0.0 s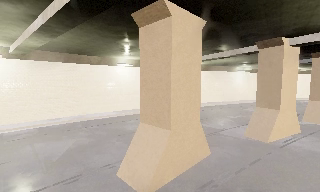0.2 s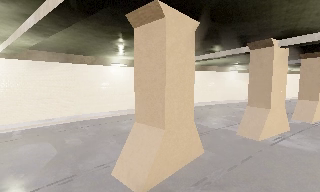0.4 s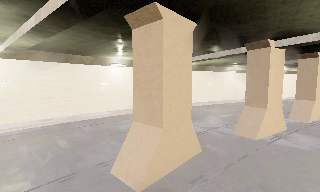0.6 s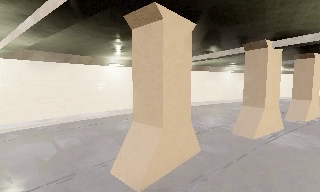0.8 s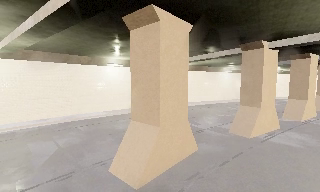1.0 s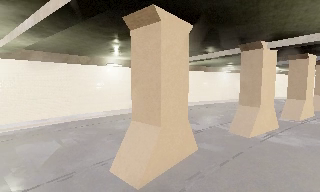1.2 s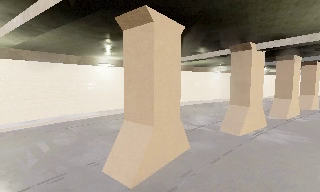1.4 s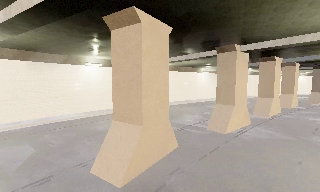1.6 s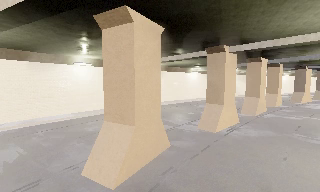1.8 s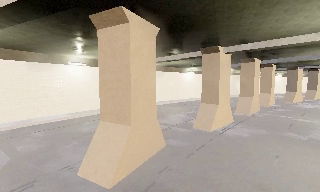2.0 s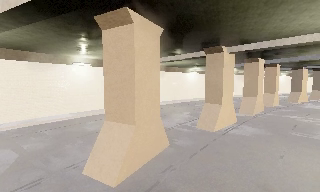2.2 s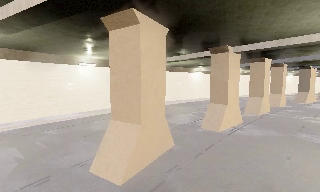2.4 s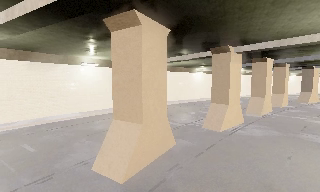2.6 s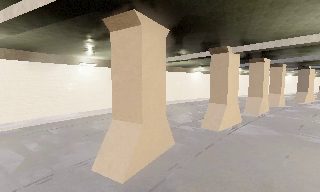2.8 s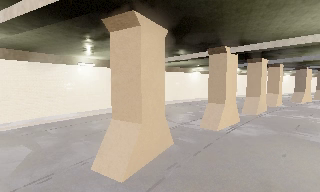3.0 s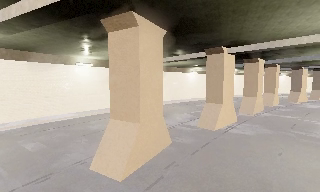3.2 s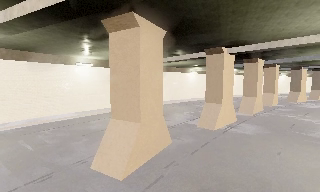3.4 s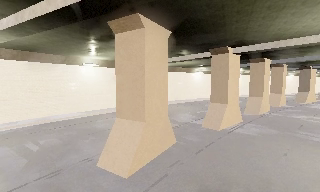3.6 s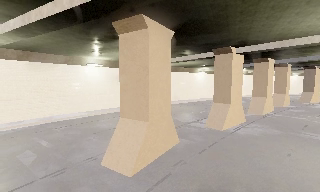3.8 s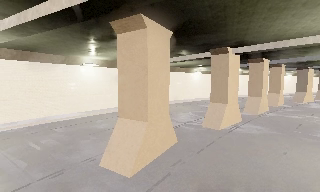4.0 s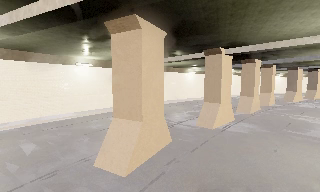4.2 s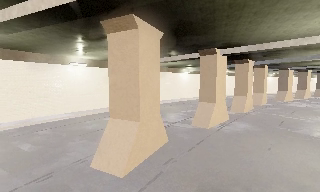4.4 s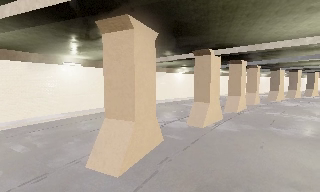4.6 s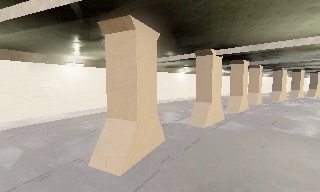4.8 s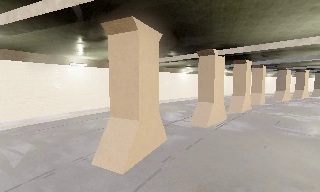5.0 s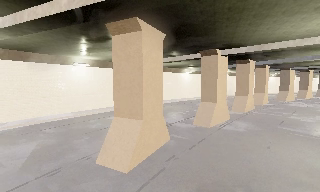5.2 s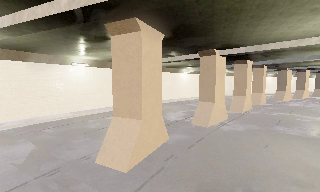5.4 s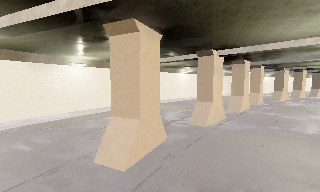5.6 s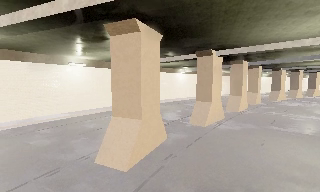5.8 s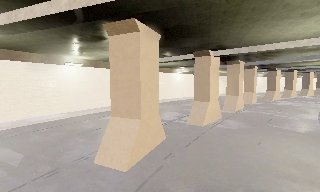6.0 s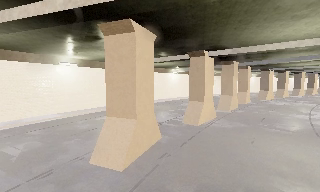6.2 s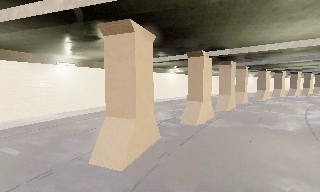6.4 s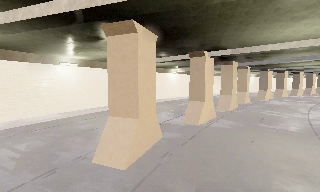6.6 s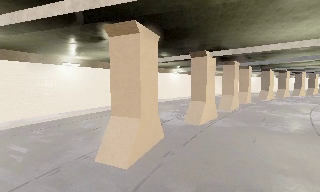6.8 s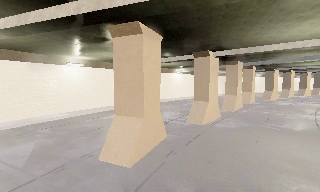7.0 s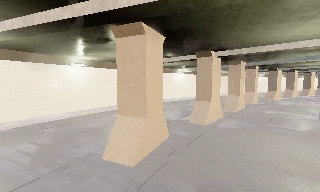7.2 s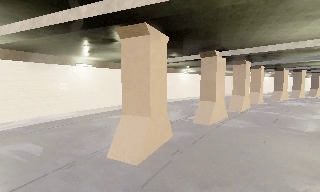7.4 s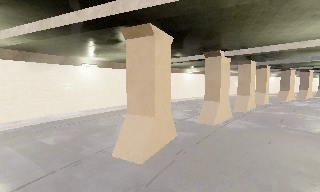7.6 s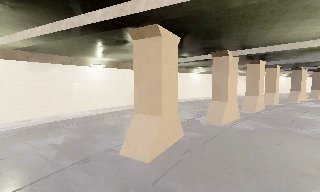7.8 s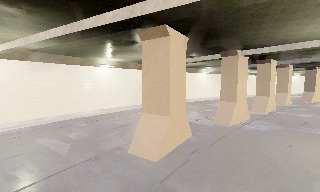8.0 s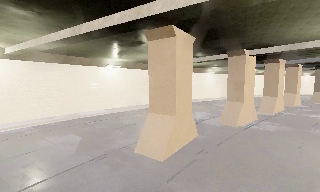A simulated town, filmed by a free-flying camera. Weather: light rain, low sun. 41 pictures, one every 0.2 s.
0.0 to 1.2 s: The camera travels backward, about 0.5 m, so what stands in front gets smaller.
1.2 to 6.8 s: The camera pans to its right, which is clockwise from overhead, by about 15 degrees. It travels backward and to its left, about 2 m, so what stands in front gets smaller.
6.8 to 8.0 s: The camera pans to its left, which is counterclockwise from overhead, by about 10 degrees.
The film runs backward here.
